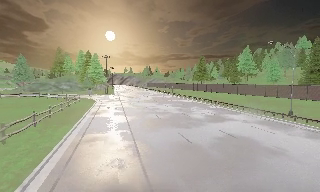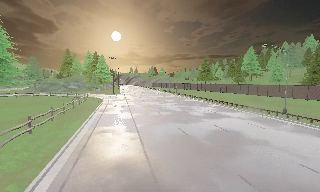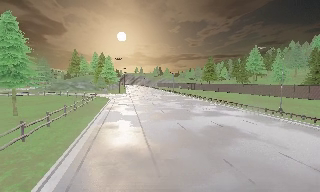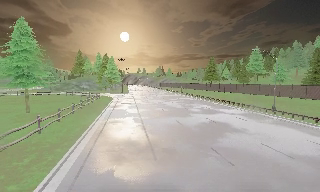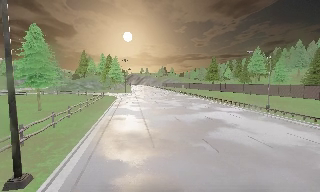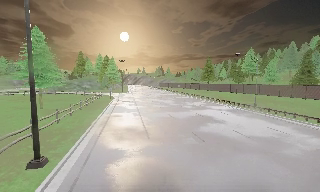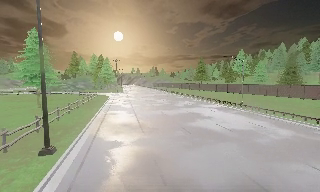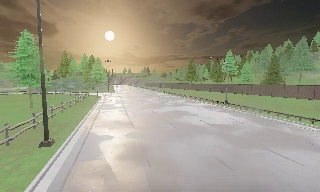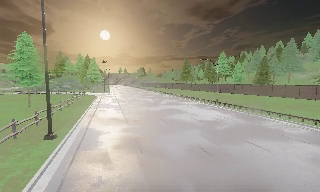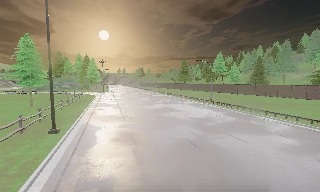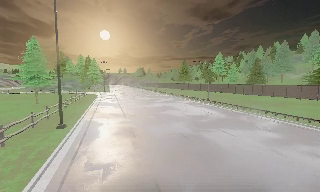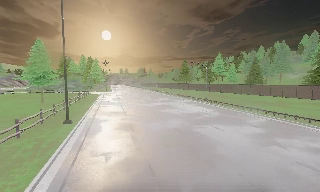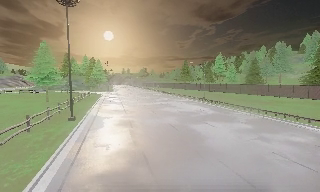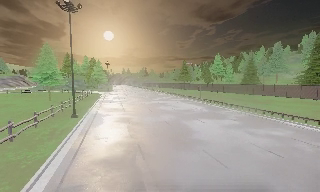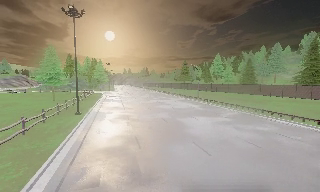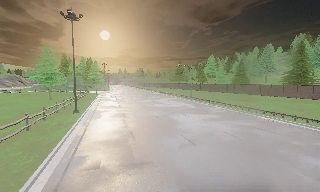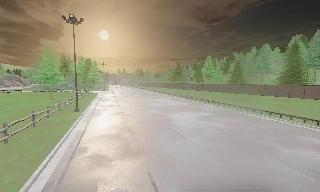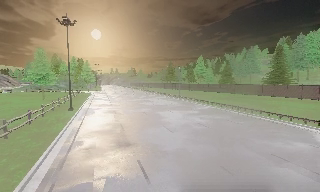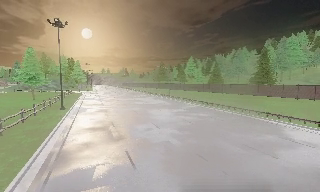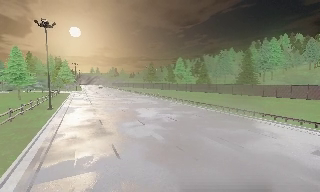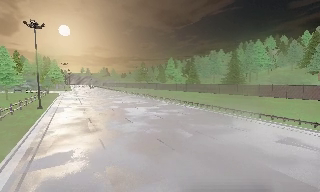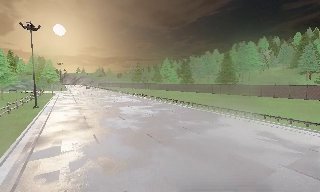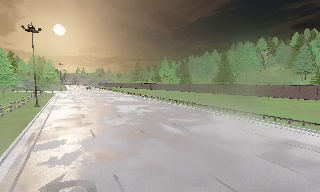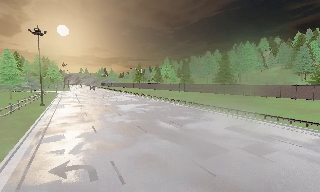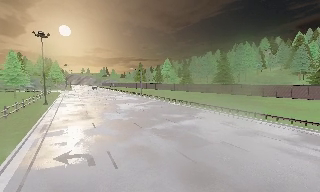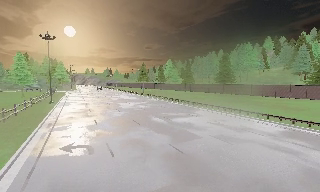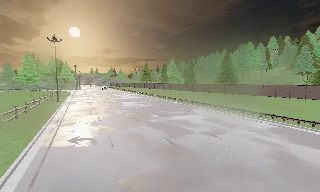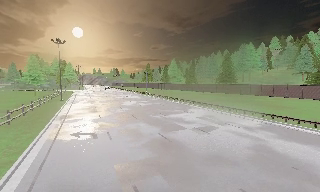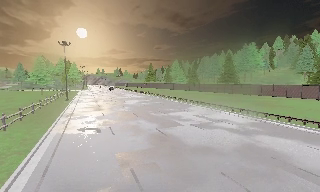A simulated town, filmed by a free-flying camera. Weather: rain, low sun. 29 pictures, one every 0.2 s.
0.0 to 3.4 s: The camera travels backward, about 25 m, so what stands in front gets smaller.
3.4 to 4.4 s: The camera pans to its right, which is clockwise from overhead, by about 10 degrees. It travels backward and to its right, about 6 m, so what stands in front gets smaller.
4.4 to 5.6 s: The camera travels backward and to its right, about 8 m, so what stands in front gets smaller.
The film runs backward here.
